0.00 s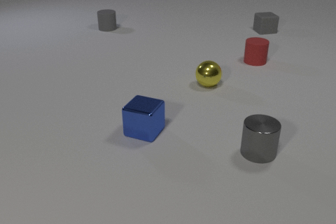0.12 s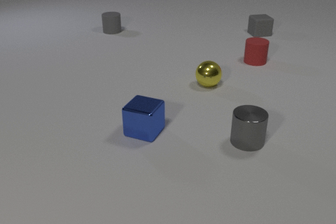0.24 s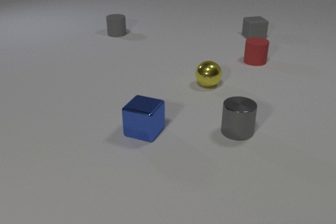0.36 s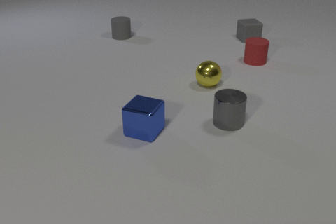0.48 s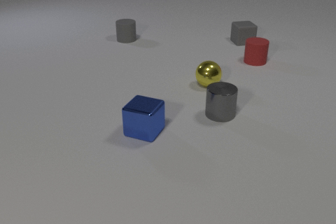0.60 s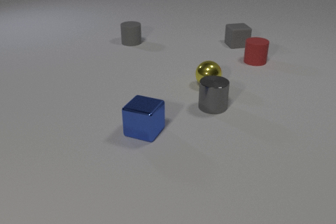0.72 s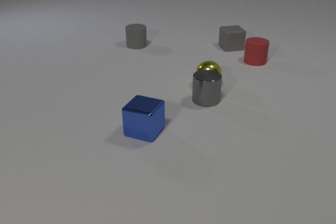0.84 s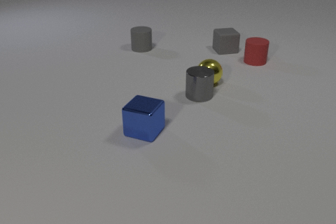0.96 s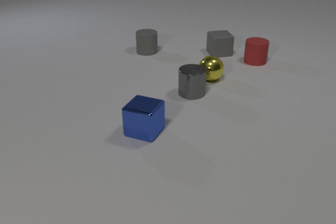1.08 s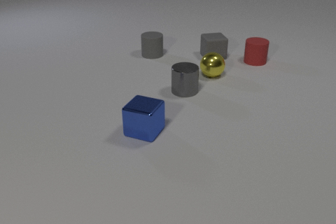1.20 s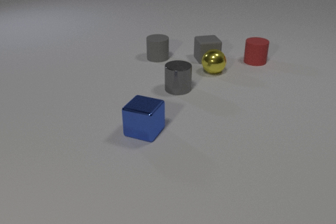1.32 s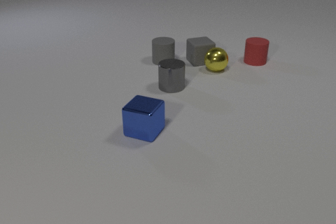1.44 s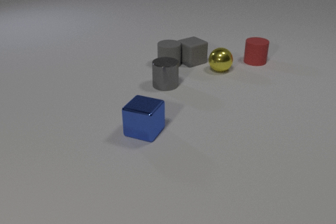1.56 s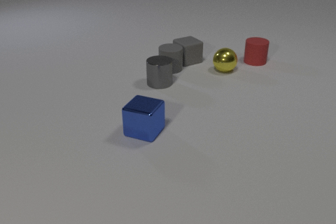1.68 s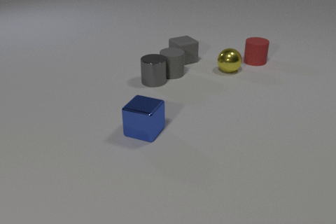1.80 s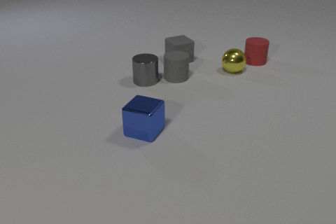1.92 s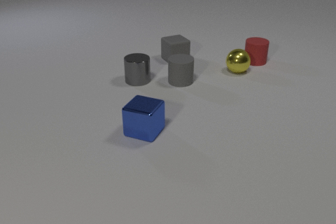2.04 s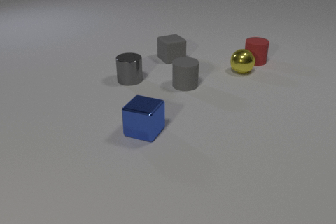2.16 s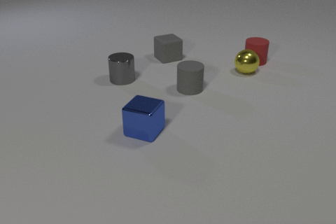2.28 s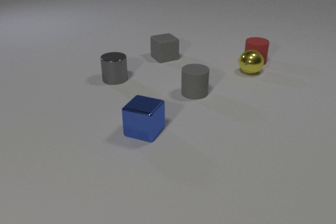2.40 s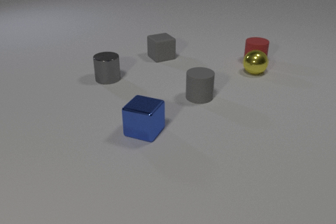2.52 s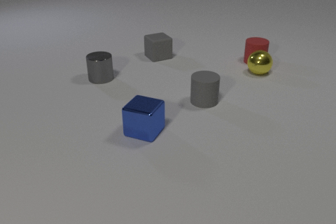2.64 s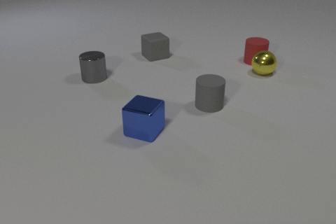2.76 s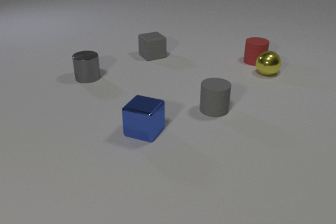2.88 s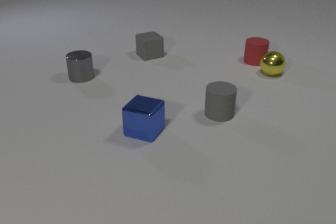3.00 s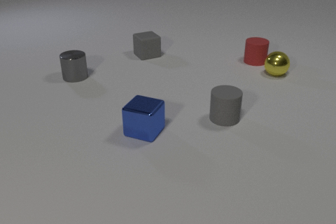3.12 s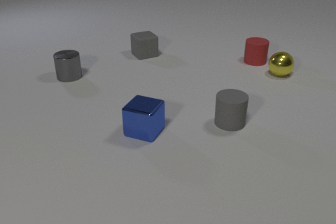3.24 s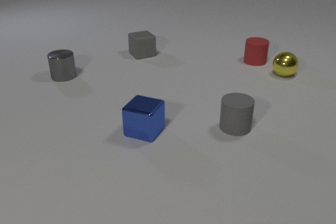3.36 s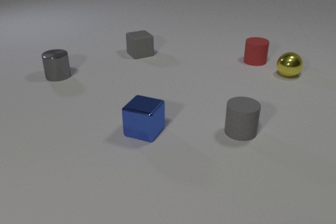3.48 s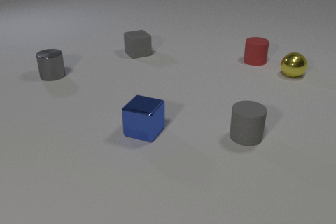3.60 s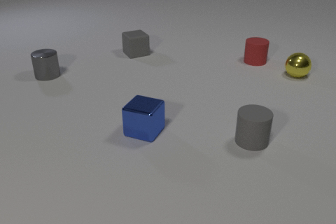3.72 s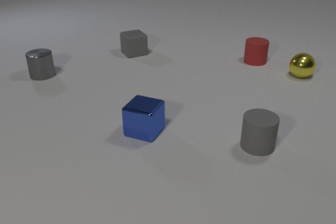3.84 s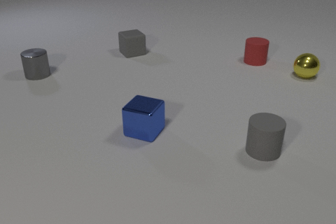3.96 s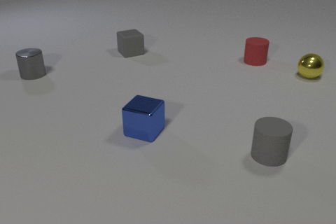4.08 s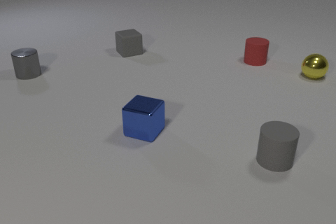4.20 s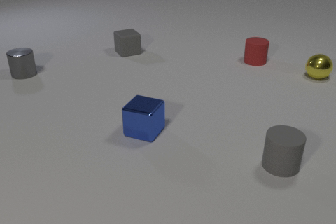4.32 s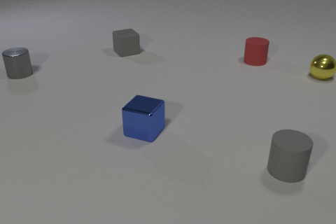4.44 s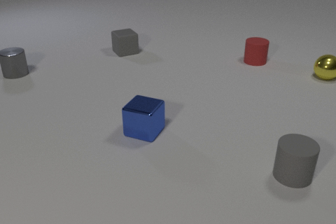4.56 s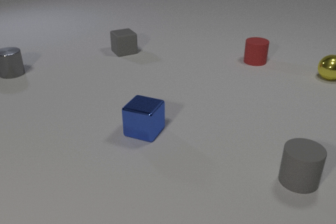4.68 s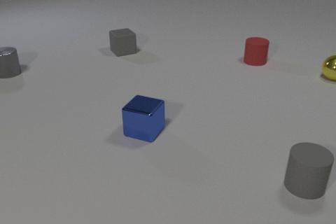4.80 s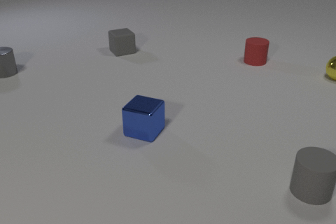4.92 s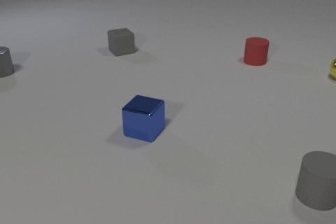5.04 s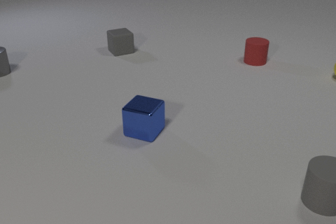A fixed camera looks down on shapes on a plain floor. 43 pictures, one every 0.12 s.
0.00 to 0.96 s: The gray rubber cylinder slides toward the camera and to the right. The gray metal cylinder slides away from the camera and to the left. The yellow metal sphere rolls away from the camera. The gray rubber cube slides toward the camera and to the left. The gray metal cylinder and the yellow metal sphere collide.
0.96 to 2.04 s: The gray rubber cylinder slides toward the camera and to the right. The gray metal cylinder slides to the left and away from the camera. The yellow metal sphere rolls to the right and away from the camera. The gray rubber cube slides to the left. The yellow metal sphere and the gray rubber cube collide. The gray rubber cylinder and the gray rubber cube collide. The gray rubber cylinder and the gray metal cylinder collide.
2.04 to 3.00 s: The gray rubber cylinder slides toward the camera and to the right. The gray metal cylinder slides to the left. The yellow metal sphere rolls to the right. The gray rubber cube slides to the left and away from the camera.
3.00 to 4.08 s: The gray rubber cylinder slides toward the camera and to the right. The gray metal cylinder slides to the left and away from the camera. The yellow metal sphere rolls to the right. The gray rubber cube slides to the left and away from the camera.
4.08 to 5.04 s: The gray rubber cylinder slides to the right and toward the camera. The gray metal cylinder slides to the left and away from the camera. The yellow metal sphere rolls to the right. The gray rubber cube slides to the left.
What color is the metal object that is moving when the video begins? gray.
How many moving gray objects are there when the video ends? 3.
How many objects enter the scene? 0.
